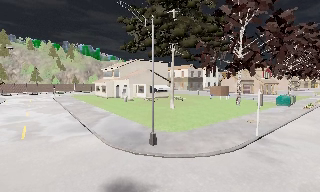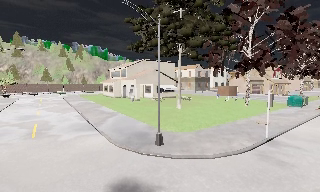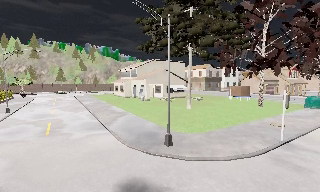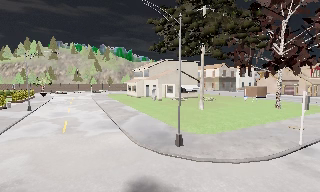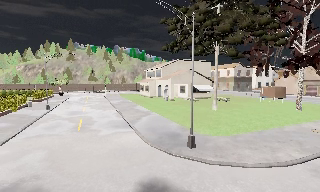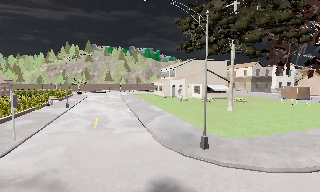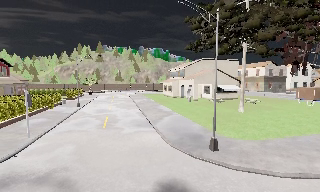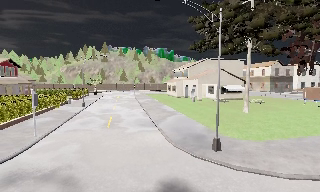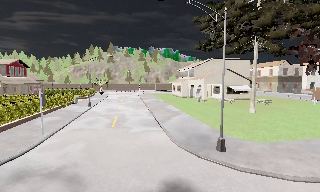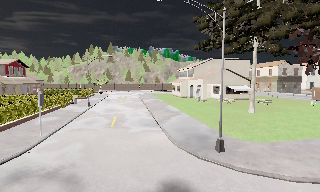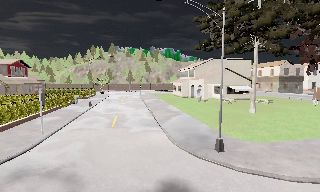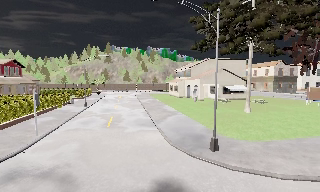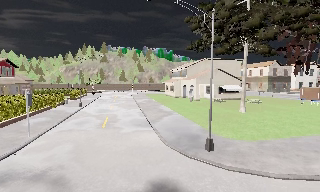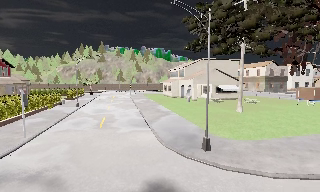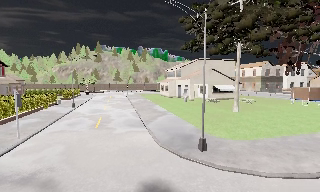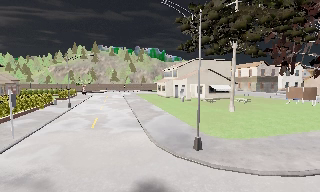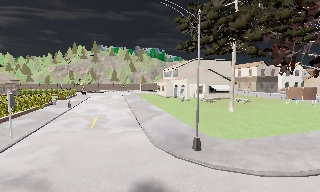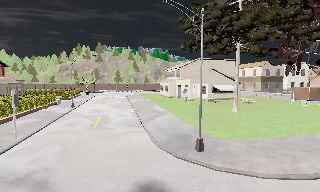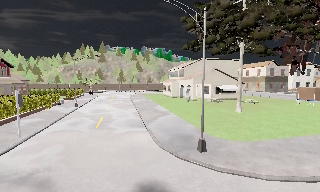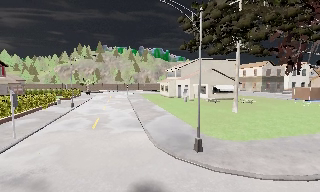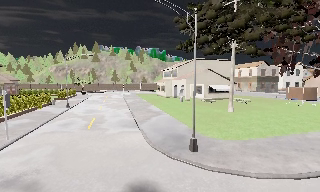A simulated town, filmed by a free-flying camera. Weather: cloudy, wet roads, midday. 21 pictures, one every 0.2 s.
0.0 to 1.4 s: The camera swings to its left by about 25 degrees, and the scene slides to the right.
1.4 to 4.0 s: The camera travels to its right, about 1 m, so close, fixed things drift to the left.
The film runs forward here.
